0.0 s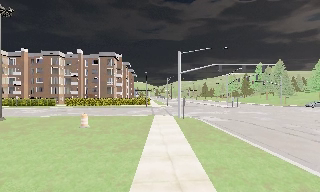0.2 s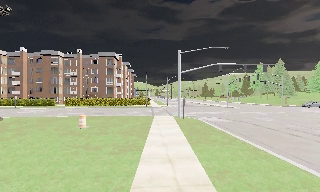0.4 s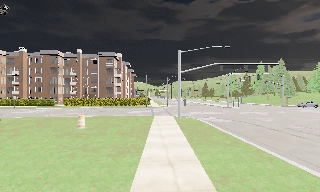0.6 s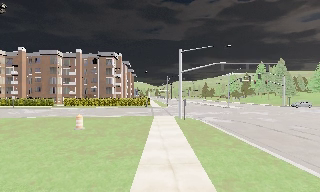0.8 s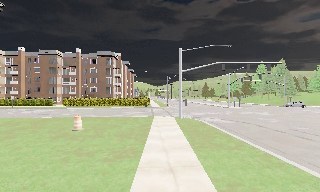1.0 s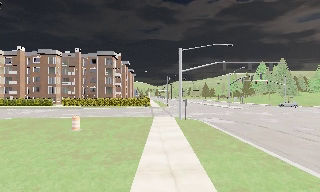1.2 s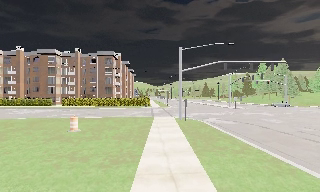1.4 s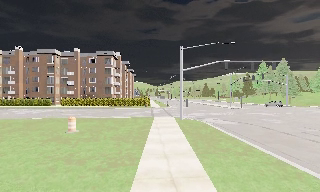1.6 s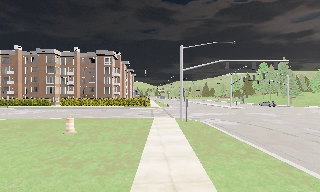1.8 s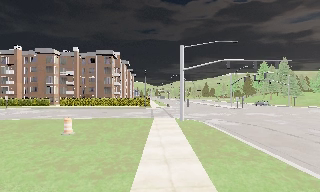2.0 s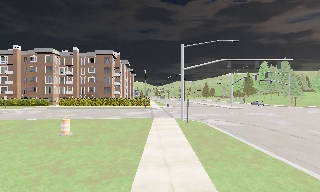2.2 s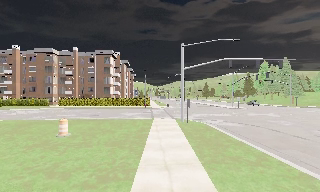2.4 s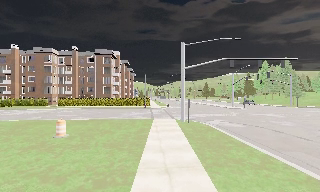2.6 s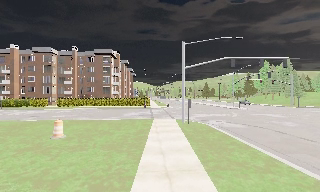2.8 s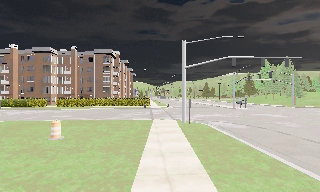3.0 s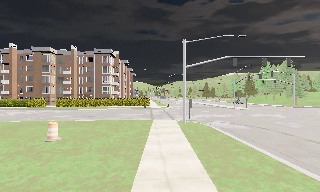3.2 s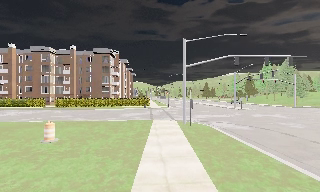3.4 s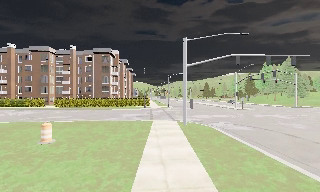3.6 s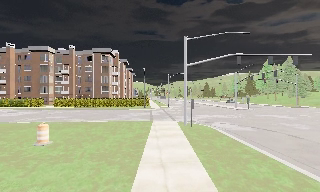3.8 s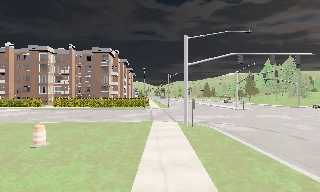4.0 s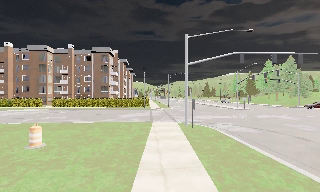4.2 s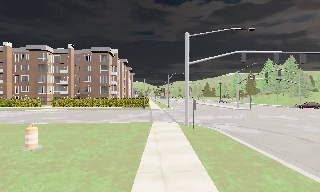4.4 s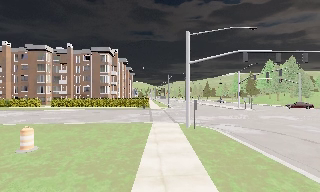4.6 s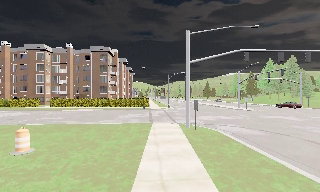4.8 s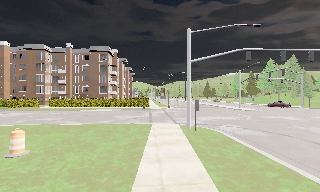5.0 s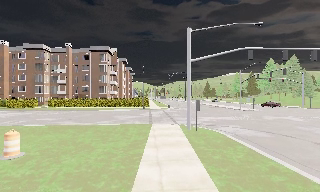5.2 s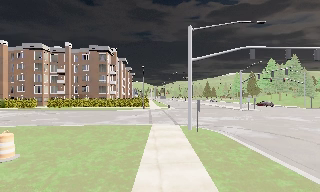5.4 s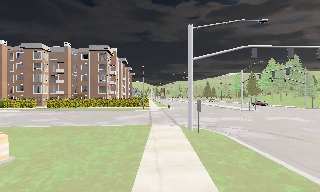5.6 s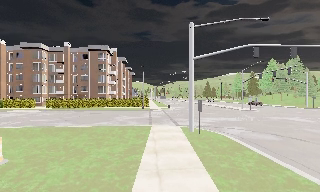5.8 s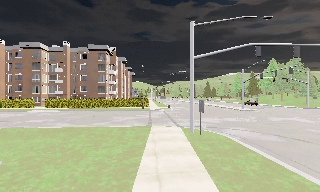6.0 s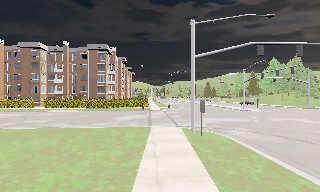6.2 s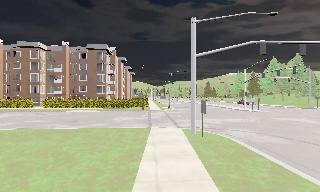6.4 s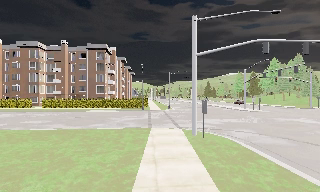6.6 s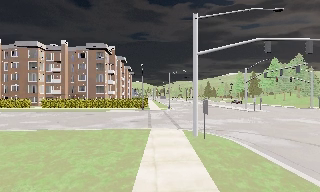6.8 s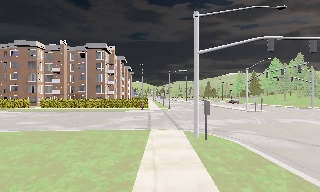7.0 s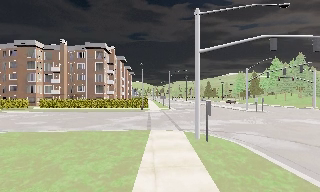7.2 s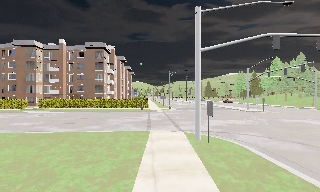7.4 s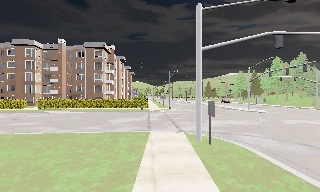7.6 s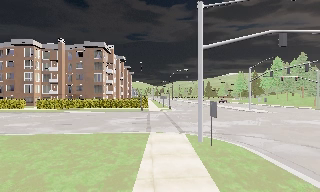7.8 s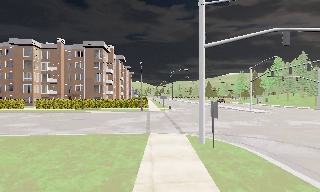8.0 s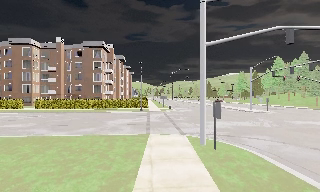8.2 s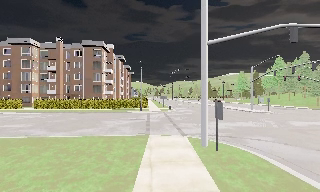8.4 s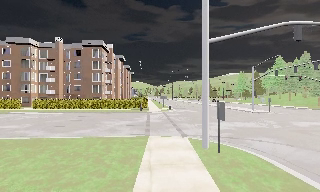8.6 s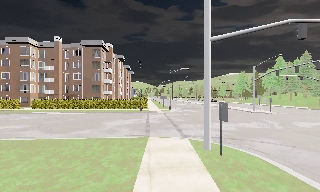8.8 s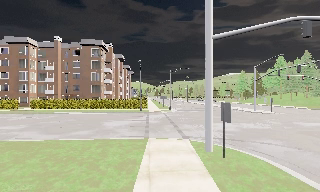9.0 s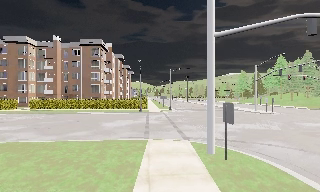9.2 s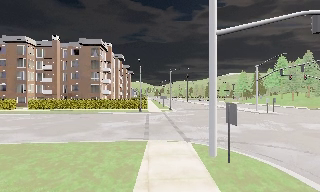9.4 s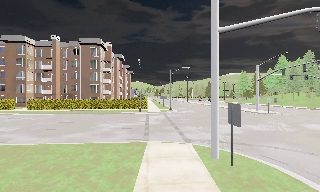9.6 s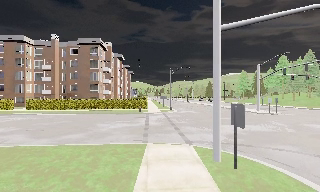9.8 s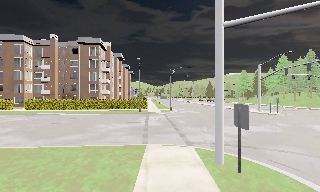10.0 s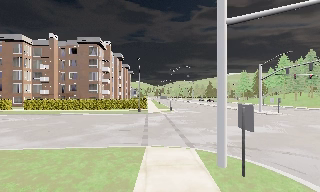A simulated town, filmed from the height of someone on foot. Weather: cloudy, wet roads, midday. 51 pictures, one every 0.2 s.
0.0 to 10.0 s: The camera travels forward, about 13 m, so what stands in front looms larger.
The film runs forward here.
